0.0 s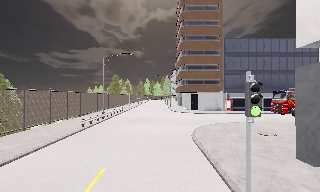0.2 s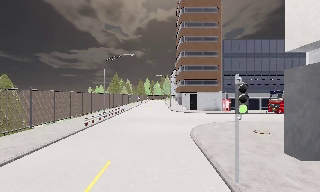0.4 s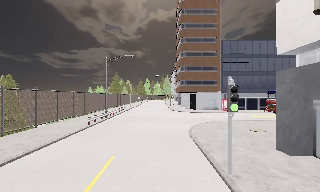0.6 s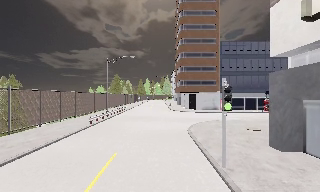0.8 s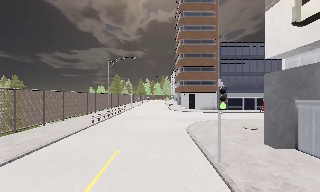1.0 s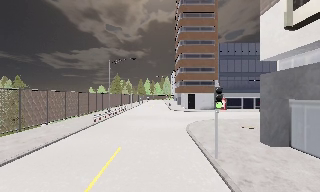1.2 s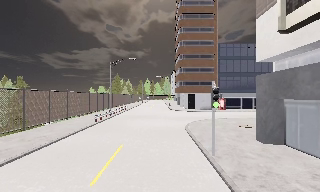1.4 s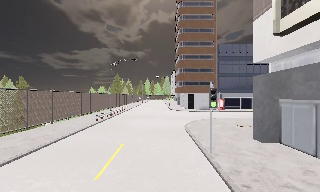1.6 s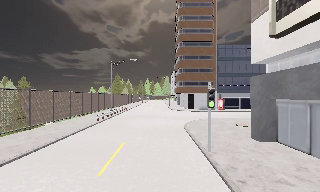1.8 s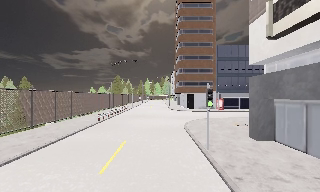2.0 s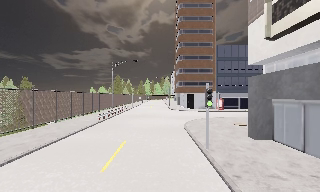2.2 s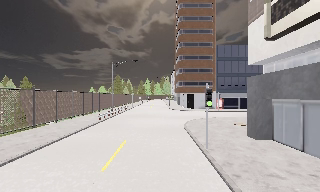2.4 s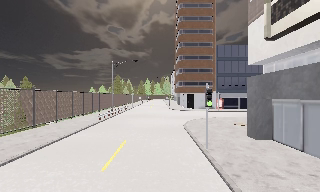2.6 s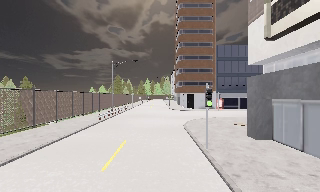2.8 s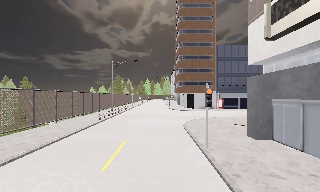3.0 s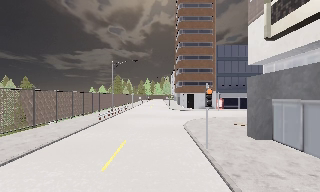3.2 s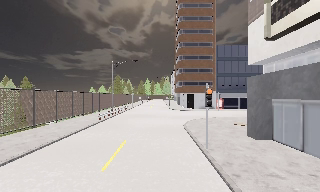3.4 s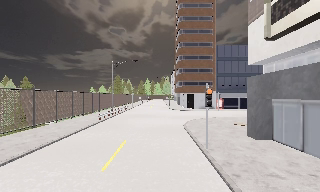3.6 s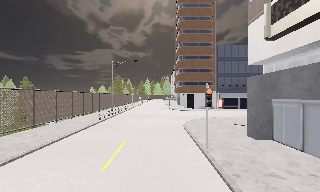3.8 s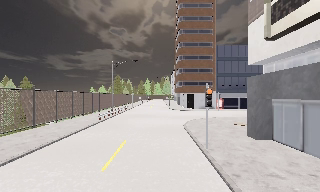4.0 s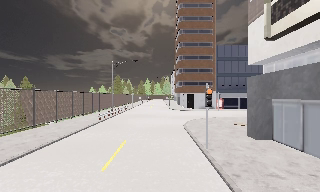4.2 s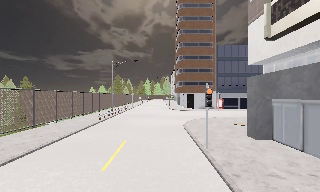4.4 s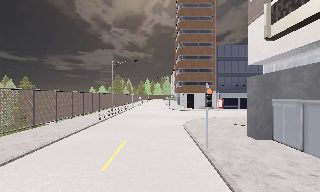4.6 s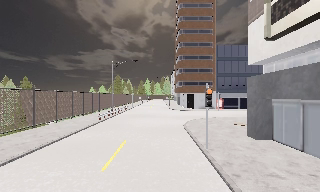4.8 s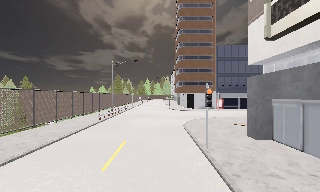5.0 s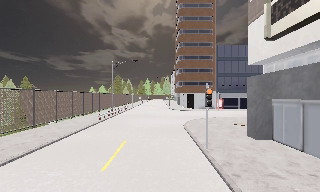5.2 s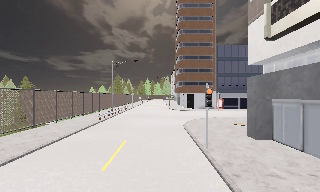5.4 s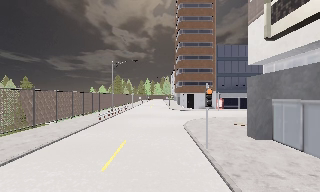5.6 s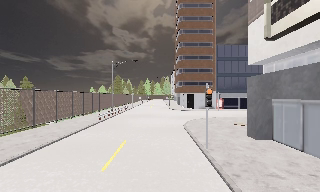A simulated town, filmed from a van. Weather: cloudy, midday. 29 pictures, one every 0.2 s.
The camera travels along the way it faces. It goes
backward.
0.0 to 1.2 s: The camera travels backward, about 2.5 m, so what stands in front gets smaller.
1.2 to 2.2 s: The camera travels backward, about 1 m, so what stands in front gets smaller. It loses speed.
2.2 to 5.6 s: The camera keeps its place and its aim.
The film runs backward here.
